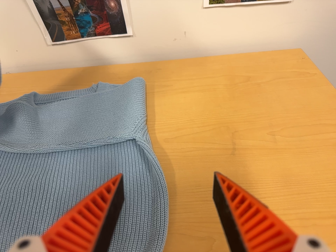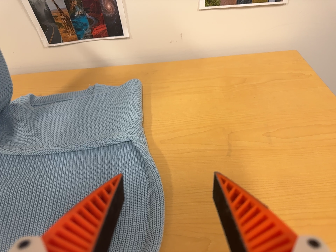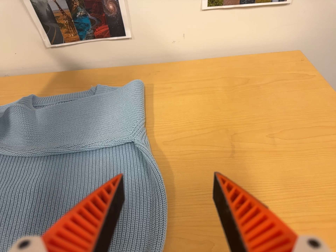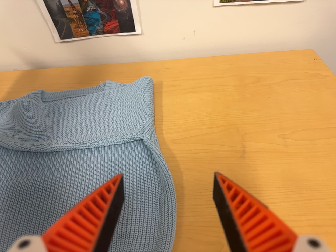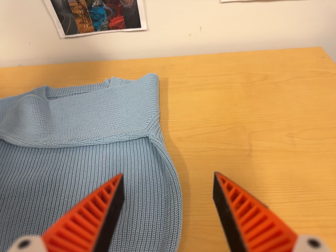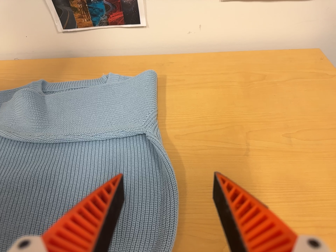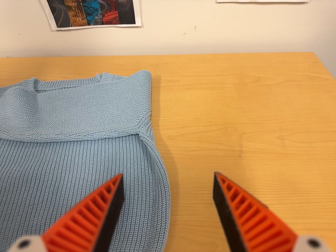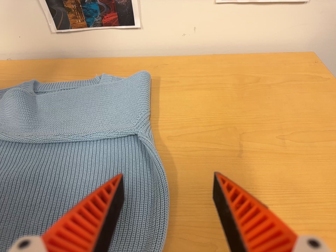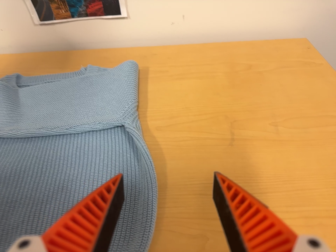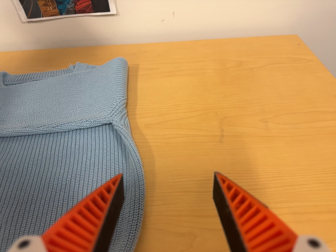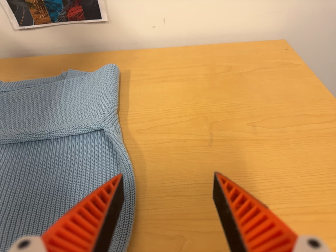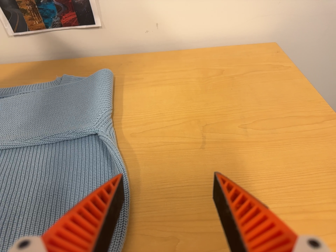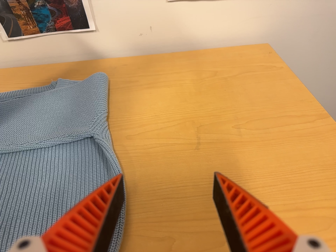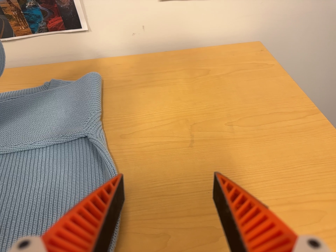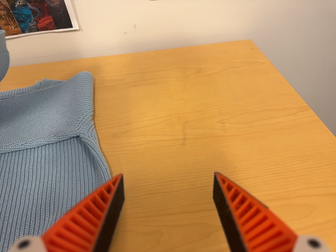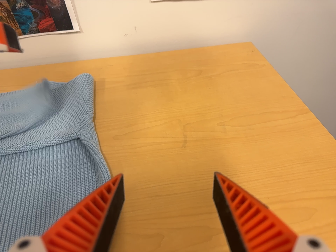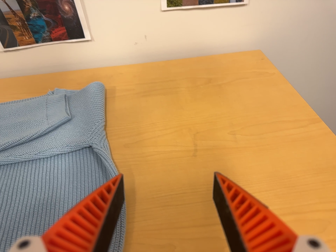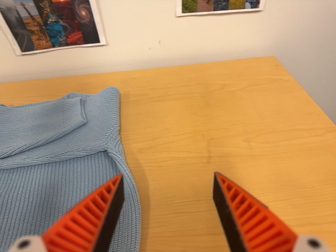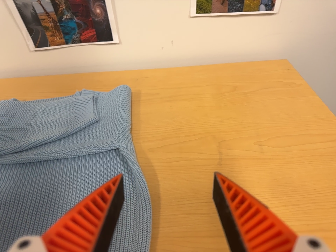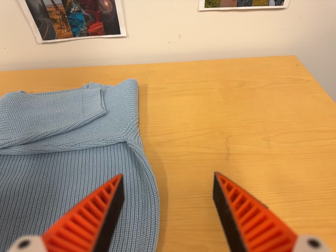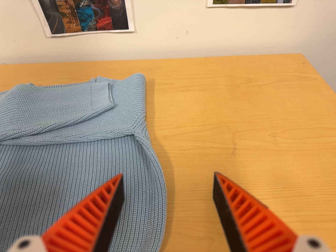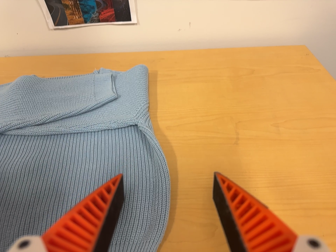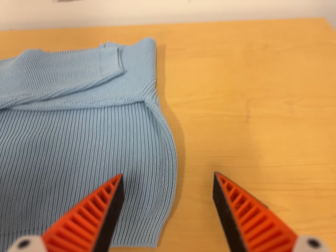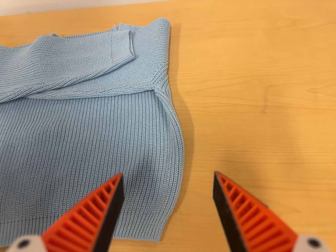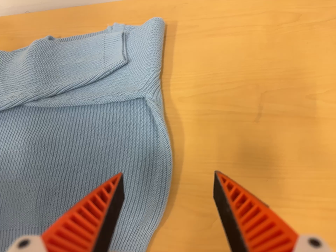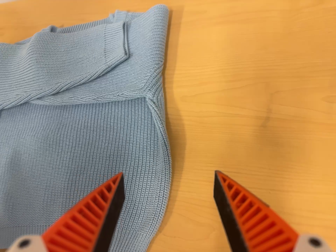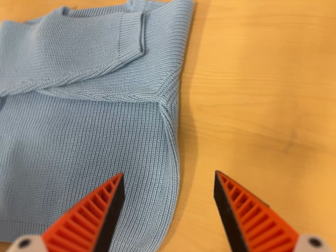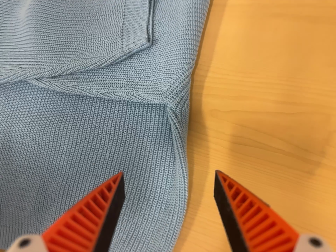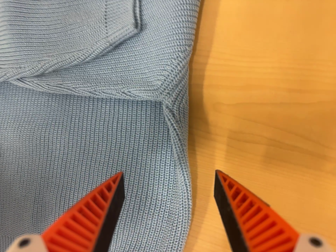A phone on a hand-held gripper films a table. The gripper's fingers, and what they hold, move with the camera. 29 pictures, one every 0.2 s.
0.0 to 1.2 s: The camera shifts only a little, or ends up much as it began.
1.2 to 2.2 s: The camera travels to its right, about 5 cm, so close, fixed things drift to the left.
2.2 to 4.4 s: The camera travels to its left, about 5 cm, so close, fixed things drift to the right.
4.4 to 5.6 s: The camera pans to its left by about 20 degrees. It travels toward the top of its view, forward and to its right, about 30 cm. Its aim tips toward the bottom of its view by about 35 degrees.
The film runs forward here.
